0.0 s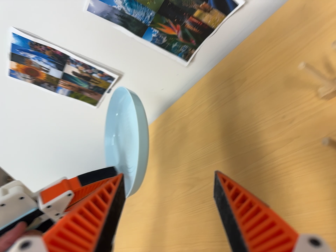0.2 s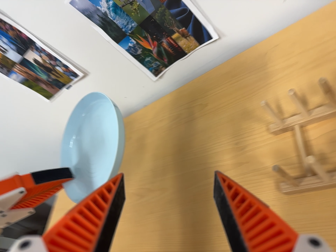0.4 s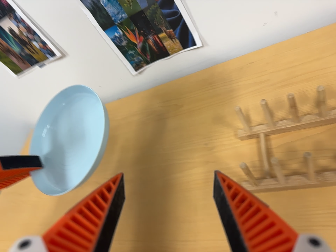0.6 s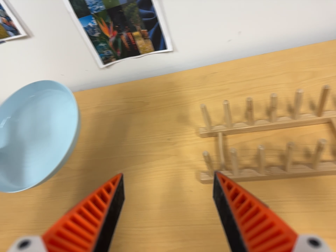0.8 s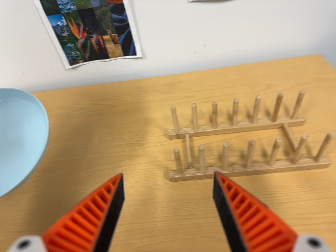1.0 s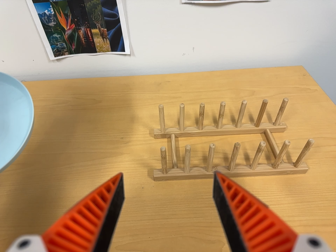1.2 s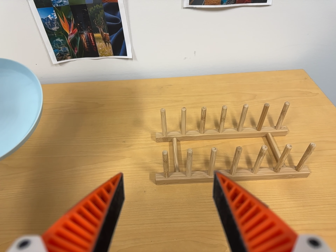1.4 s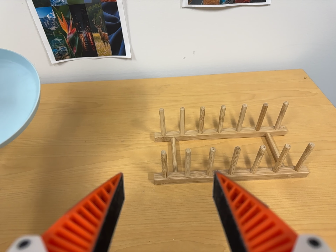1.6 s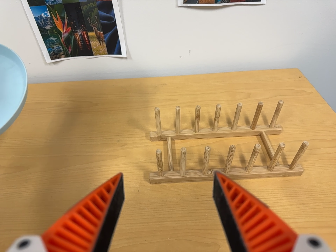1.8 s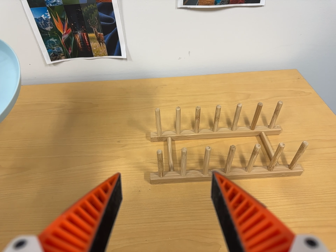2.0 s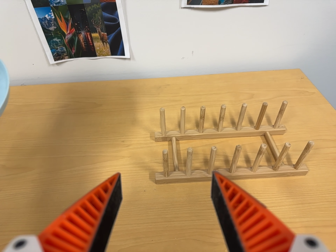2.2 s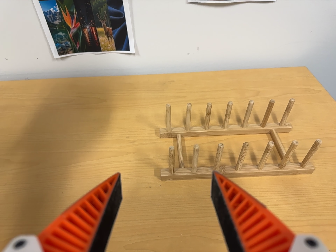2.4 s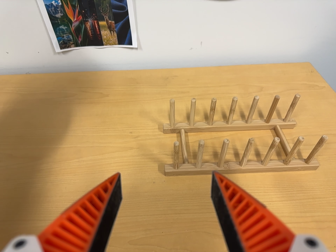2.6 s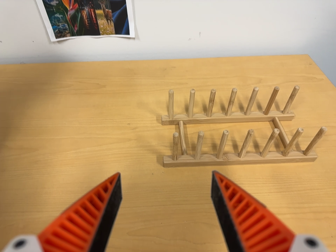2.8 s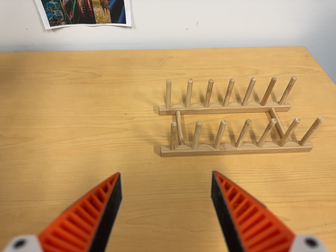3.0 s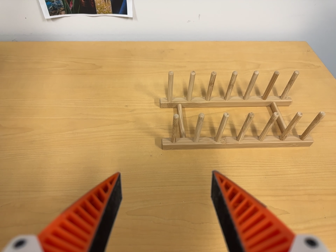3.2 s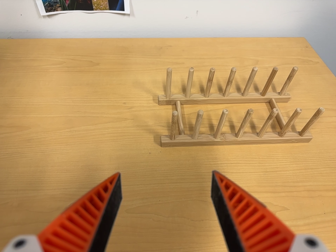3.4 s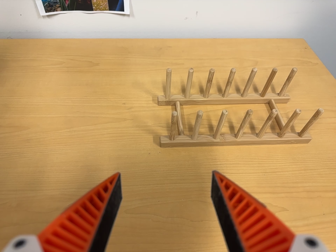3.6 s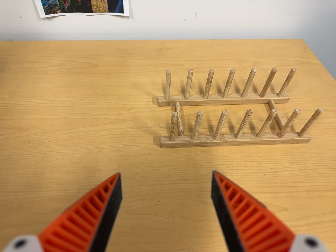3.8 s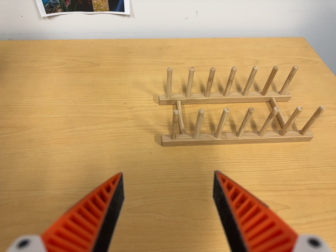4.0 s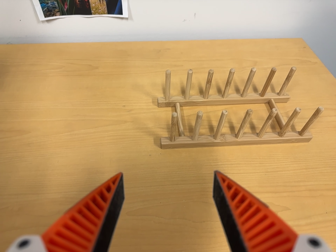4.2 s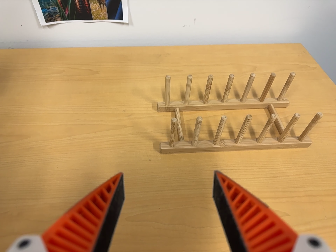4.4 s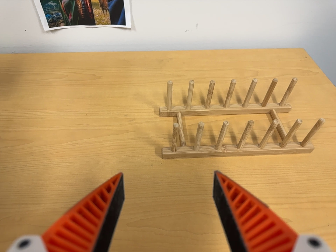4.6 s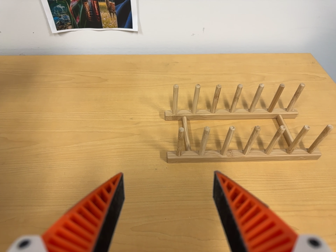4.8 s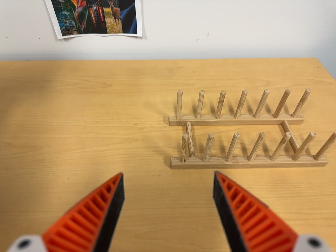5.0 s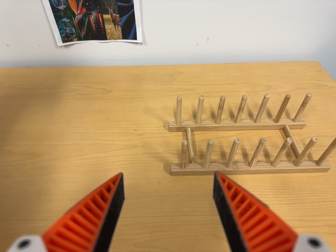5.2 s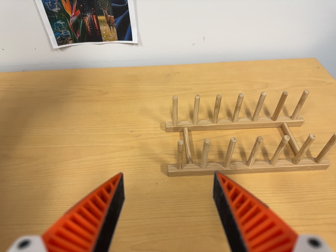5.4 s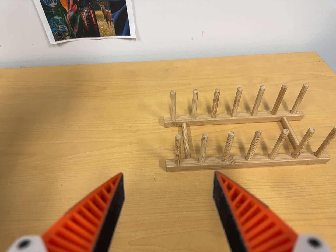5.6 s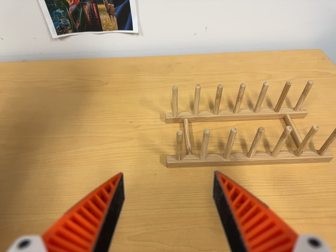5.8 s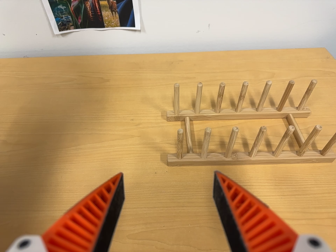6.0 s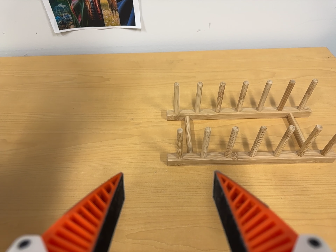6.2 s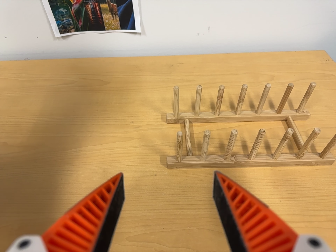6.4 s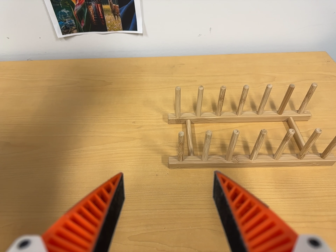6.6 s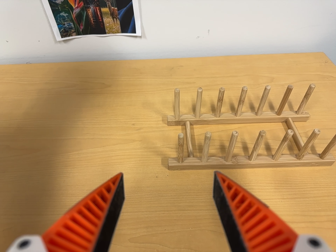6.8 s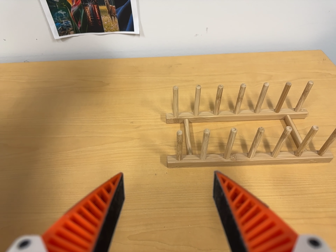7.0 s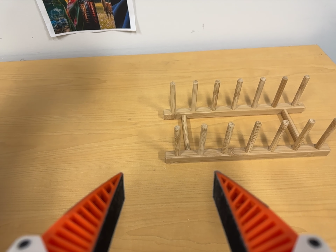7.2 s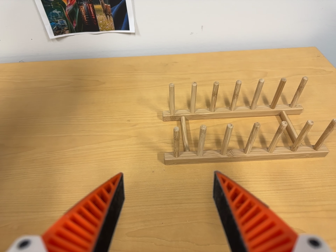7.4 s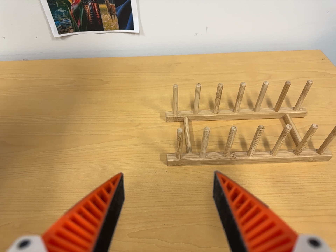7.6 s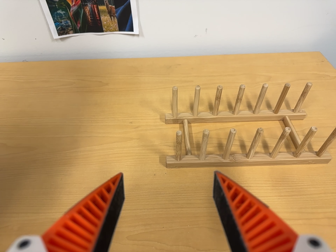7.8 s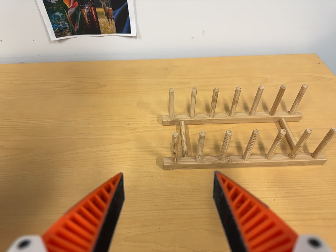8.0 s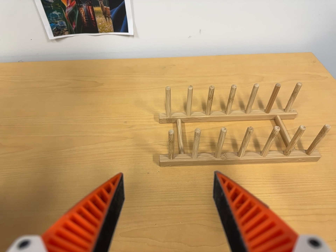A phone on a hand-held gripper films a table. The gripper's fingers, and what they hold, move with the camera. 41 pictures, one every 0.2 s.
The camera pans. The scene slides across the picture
to the left.
0.0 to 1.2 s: The scene slides to the left, as the camera pans about 50 degrees to its right. It travels to its left, toward the bottom of its view and backward, about 18 cm. Its aim tips toward the top of its view by about 10 degrees. It rolls about its line of sight by about 30 degrees, and the scene rotates clockwise.
1.2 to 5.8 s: The camera shifts only a little, or ends up much as it began.
5.8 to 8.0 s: The camera shifts only a little, or ends up much as it began.
The film runs backward here.
